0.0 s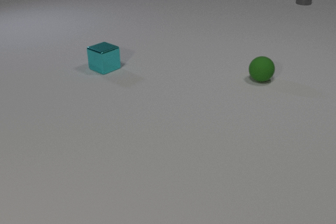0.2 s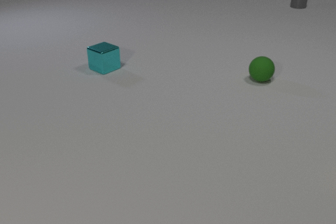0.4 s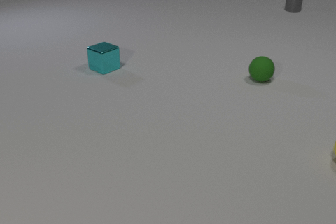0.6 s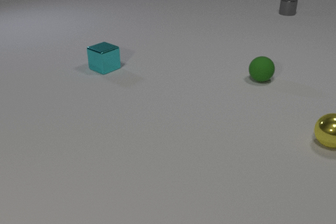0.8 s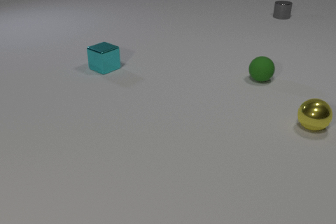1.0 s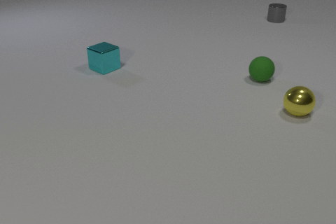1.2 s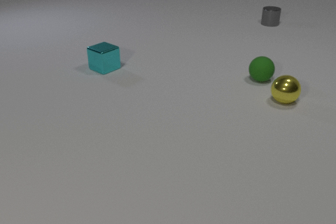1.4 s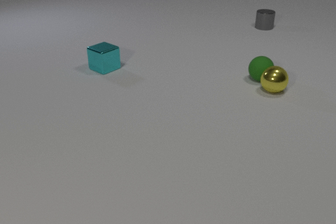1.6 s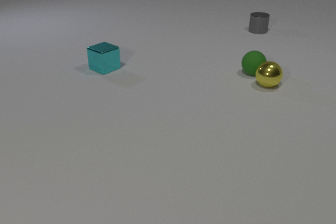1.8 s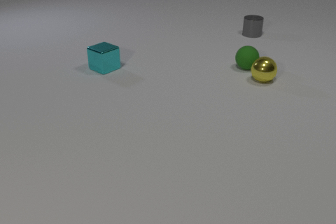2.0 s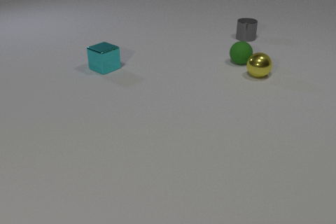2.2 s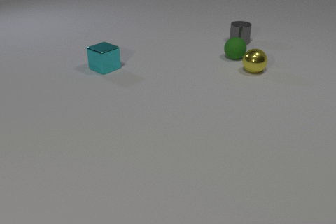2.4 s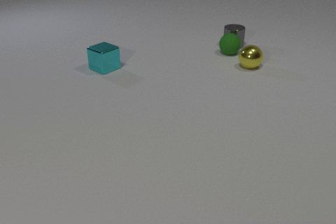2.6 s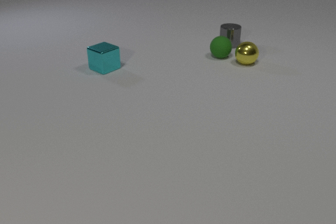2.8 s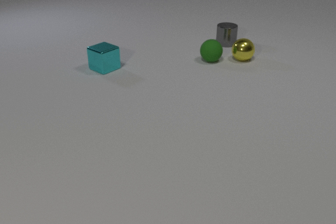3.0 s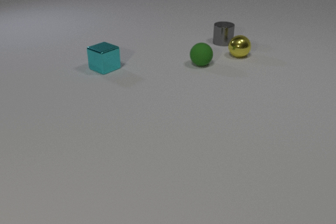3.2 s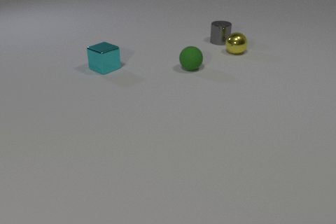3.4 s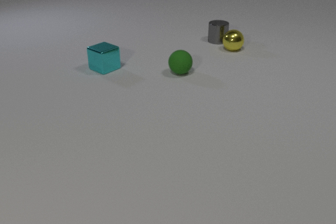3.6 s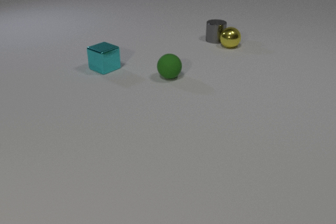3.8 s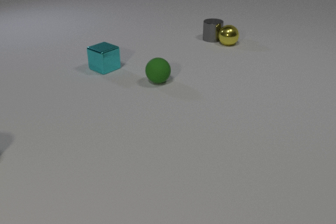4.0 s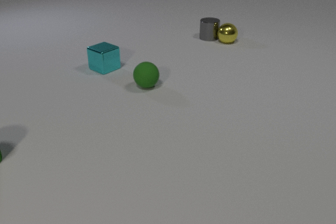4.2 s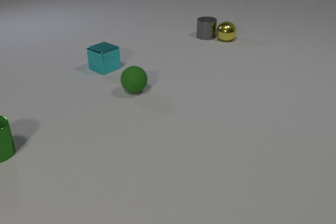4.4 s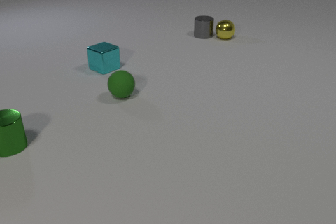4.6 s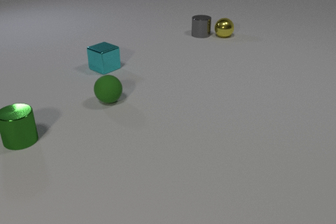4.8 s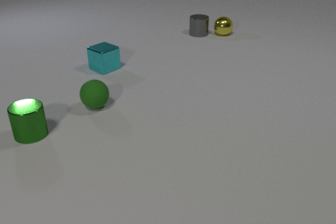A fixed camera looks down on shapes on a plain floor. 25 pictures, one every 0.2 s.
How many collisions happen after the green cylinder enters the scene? 0.
Are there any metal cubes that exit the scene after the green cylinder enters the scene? no.
How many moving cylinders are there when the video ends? 2.
0.0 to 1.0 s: The yellow metal sphere comes in at the right edge, rolls away from the camera and to the left. The gray metal cylinder slides toward the camera.
1.0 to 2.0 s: The yellow metal sphere rolls away from the camera and to the left. The green rubber sphere rolls away from the camera and to the left. The gray metal cylinder slides toward the camera and to the left. The yellow metal sphere and the green rubber sphere collide.
2.0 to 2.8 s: The yellow metal sphere rolls away from the camera and to the left. The green rubber sphere rolls to the left. The gray metal cylinder slides toward the camera and to the left. The green rubber sphere and the gray metal cylinder collide.
2.8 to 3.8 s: The yellow metal sphere rolls away from the camera. The green rubber sphere rolls toward the camera and to the left. The gray metal cylinder slides to the left and away from the camera. The yellow metal sphere and the gray metal cylinder collide.
3.8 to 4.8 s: The yellow metal sphere rolls away from the camera. The green rubber sphere rolls to the left and toward the camera. The gray metal cylinder slides away from the camera and to the left. The green metal cylinder comes in at the left edge, slides to the right and away from the camera.
